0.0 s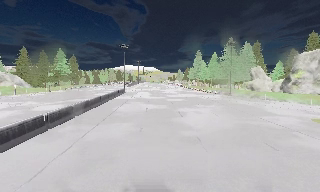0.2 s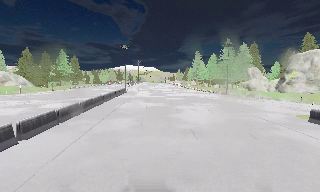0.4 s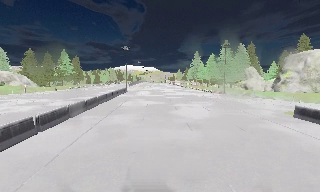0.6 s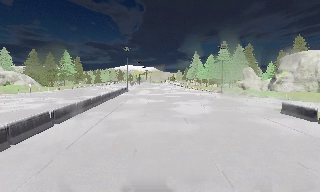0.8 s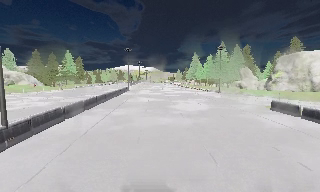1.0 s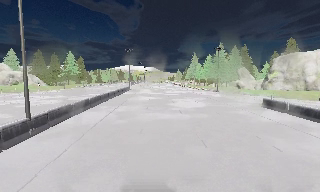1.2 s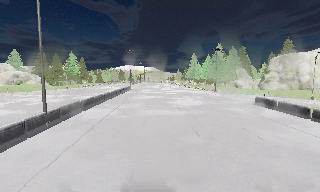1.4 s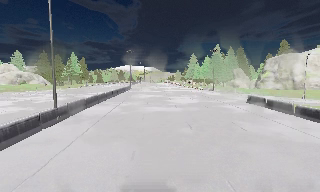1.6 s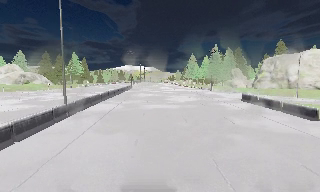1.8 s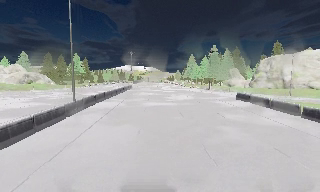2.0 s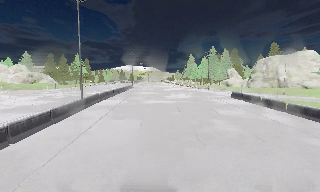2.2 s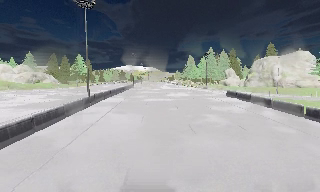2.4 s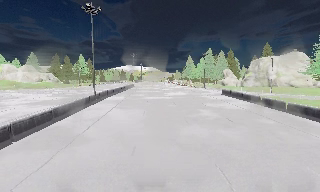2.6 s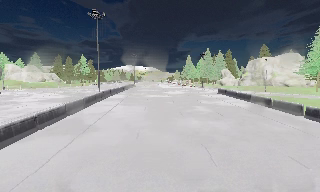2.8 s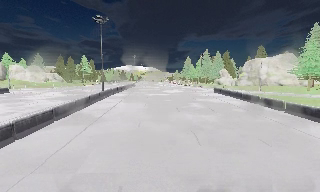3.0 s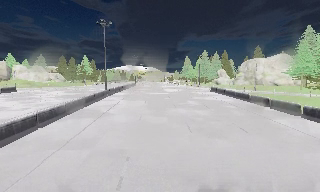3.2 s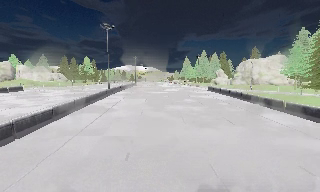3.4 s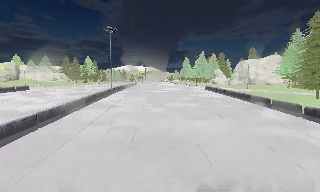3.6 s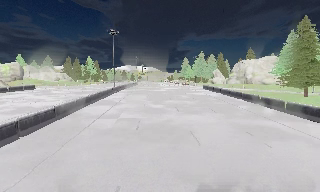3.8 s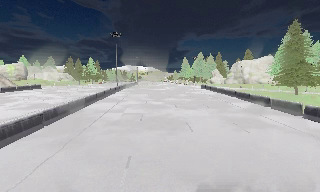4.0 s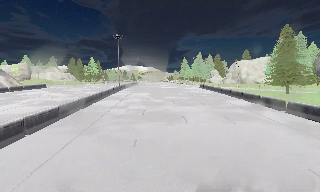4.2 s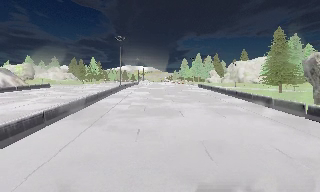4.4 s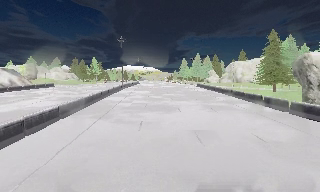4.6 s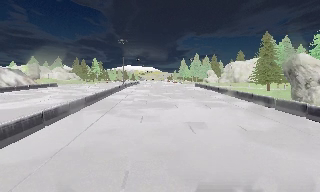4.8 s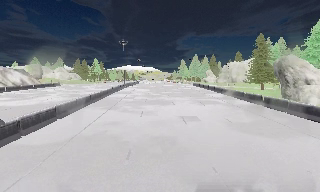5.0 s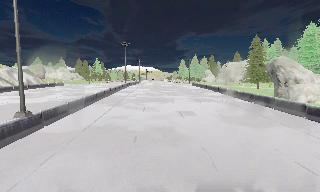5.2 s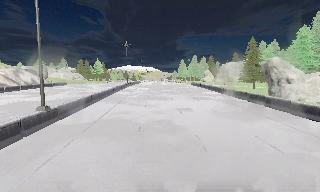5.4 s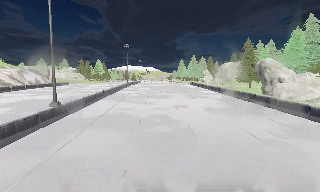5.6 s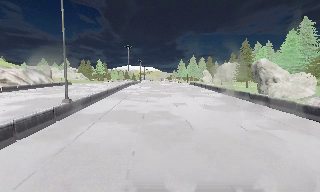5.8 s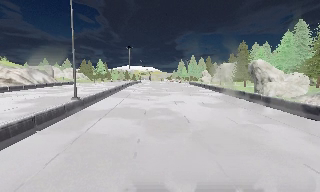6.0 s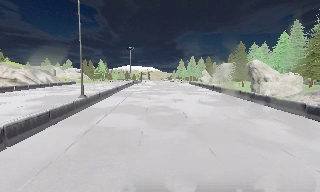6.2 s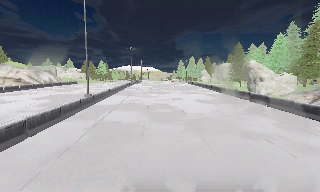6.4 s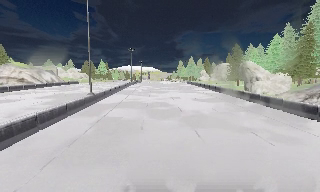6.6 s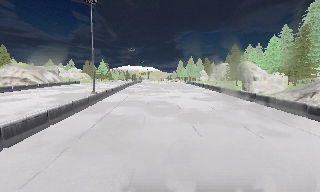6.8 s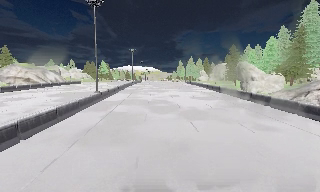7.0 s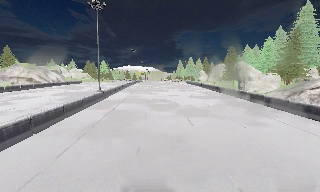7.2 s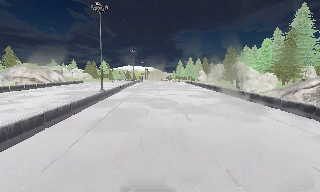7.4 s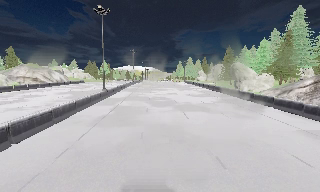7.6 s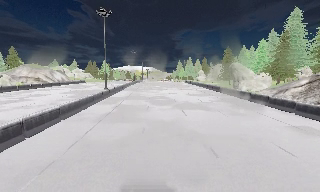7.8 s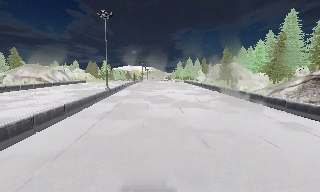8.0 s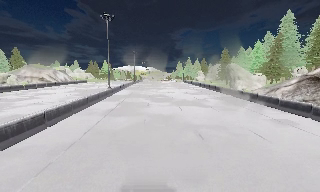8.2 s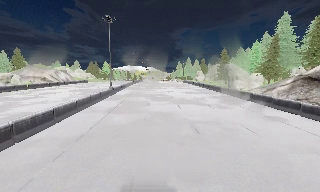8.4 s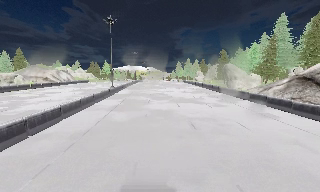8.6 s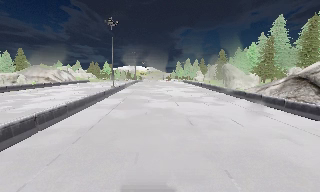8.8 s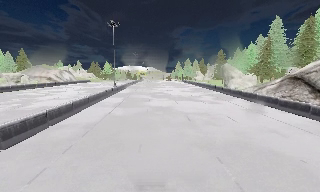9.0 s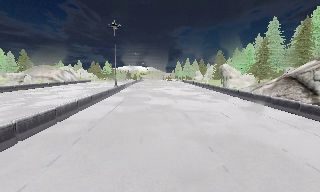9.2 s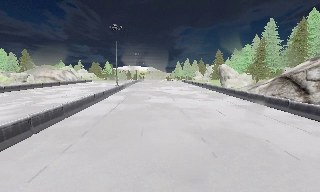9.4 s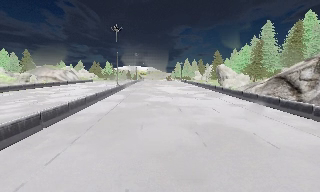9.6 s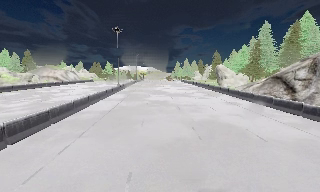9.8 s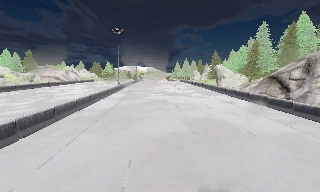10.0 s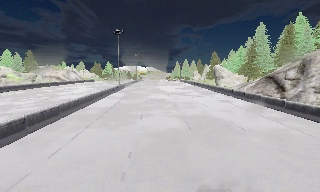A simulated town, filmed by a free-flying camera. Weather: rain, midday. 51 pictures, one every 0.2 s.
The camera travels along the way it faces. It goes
backward.
0.0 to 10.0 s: The camera travels backward, about 70 m, so what stands in front gets smaller. It loses speed.
The film runs backward here.
